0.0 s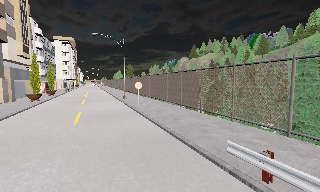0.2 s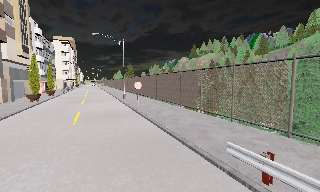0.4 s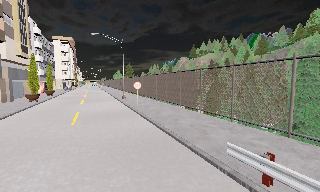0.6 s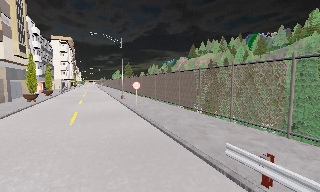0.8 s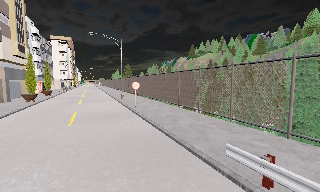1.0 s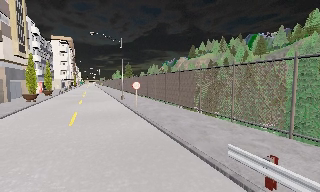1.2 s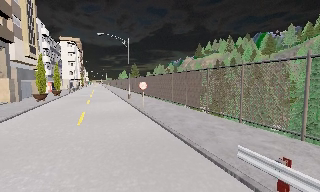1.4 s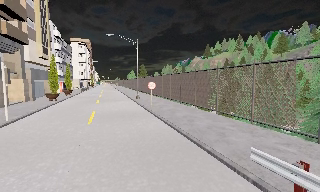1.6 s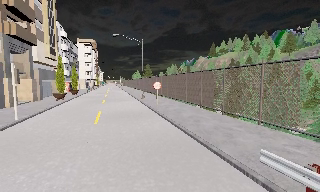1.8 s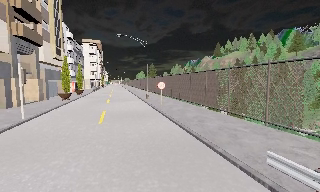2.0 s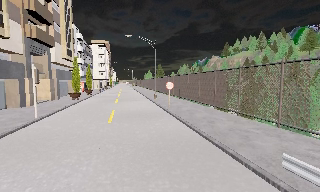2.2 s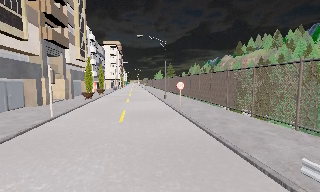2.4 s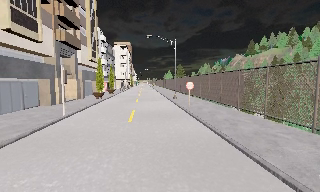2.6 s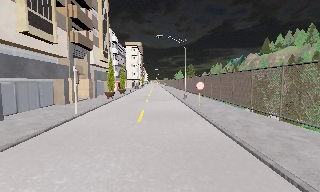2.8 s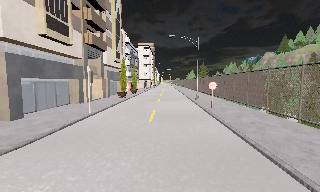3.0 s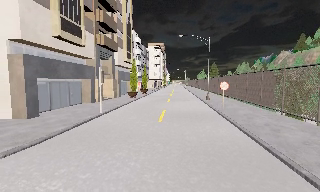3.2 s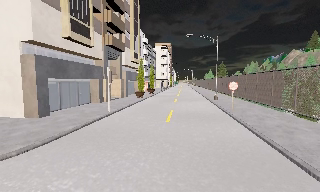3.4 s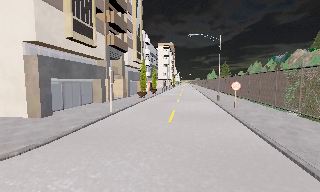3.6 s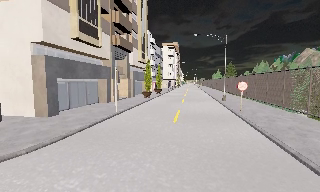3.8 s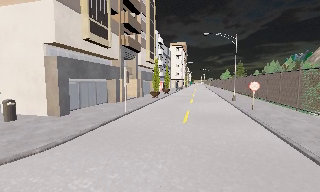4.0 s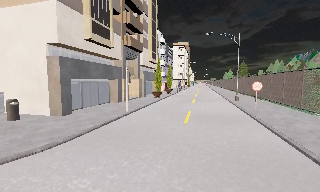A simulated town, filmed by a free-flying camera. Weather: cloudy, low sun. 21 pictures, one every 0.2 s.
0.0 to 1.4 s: The camera shifts only a little, or ends up much as it began.
1.4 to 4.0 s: The camera pans to its left, which is counterclockwise from overhead, by about 35 degrees. It travels forward, about 0.5 m.
The film runs forward here.
